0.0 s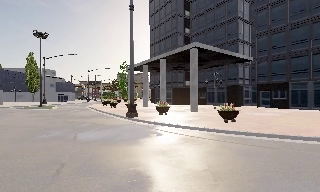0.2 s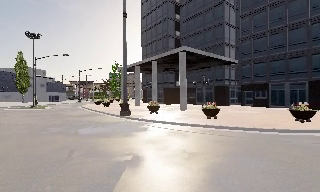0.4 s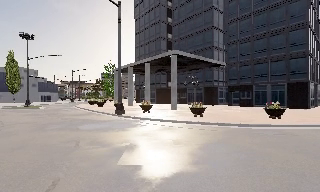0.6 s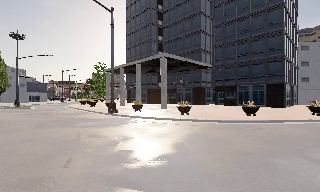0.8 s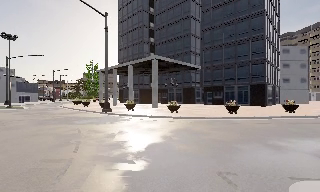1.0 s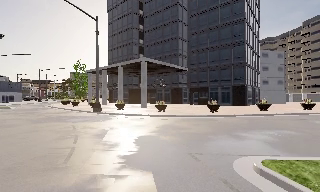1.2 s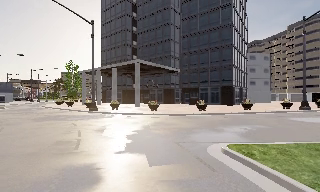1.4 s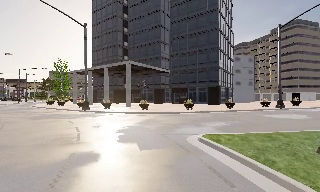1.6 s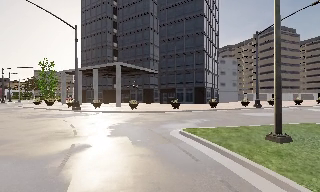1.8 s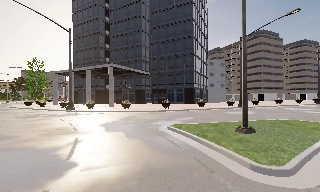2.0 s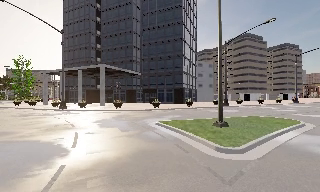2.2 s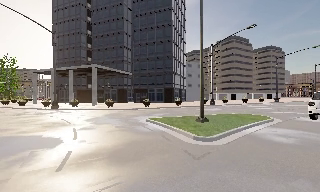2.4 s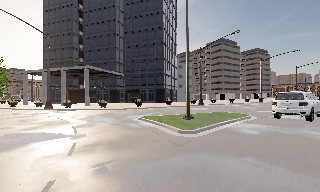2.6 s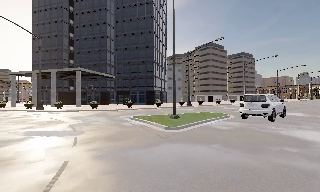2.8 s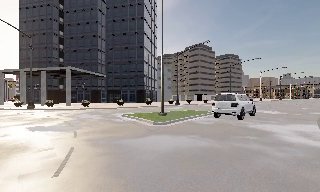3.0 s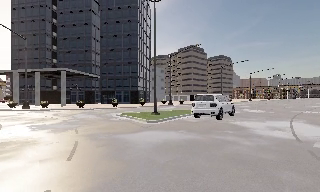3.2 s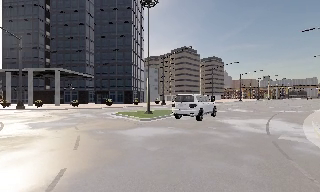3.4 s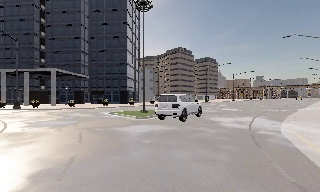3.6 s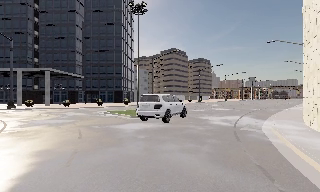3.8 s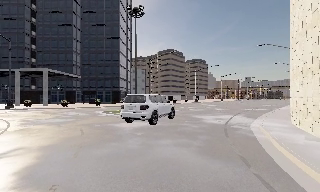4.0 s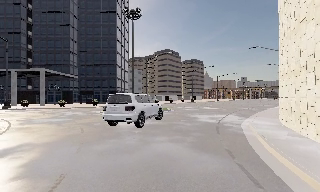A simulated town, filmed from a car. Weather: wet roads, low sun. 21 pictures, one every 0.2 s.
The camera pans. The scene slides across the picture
to the left.
The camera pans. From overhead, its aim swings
clockwise.
0.0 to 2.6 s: The camera pans to its right, which is clockwise from overhead, by about 40 degrees. It travels backward, about 16 m.
2.6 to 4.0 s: The camera pans to its right, which is clockwise from overhead, by about 15 degrees. It travels backward, about 6 m, so what stands in front gets smaller. It loses speed.
The film runs backward here.
